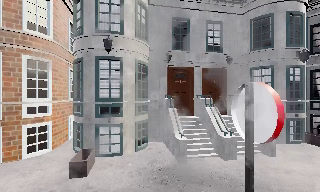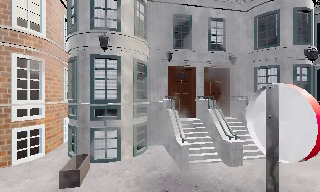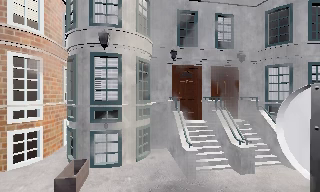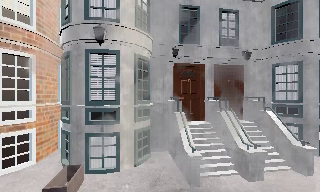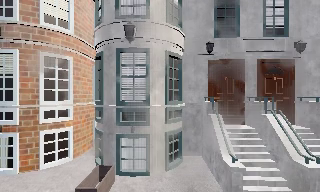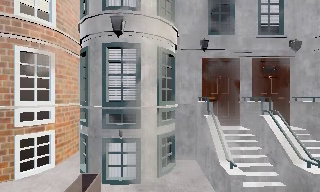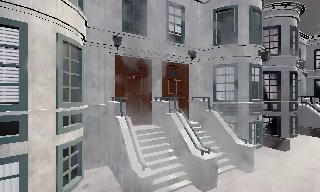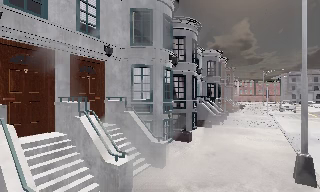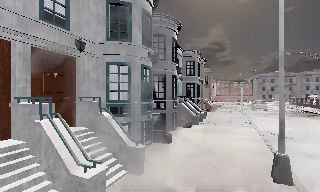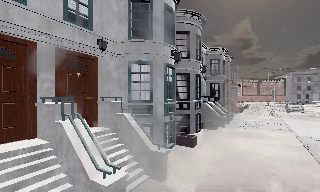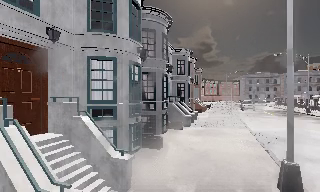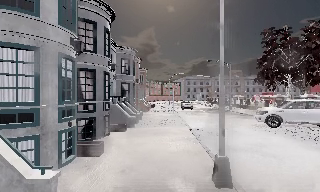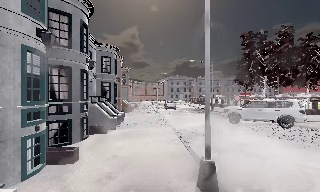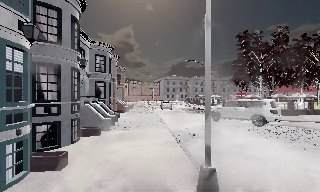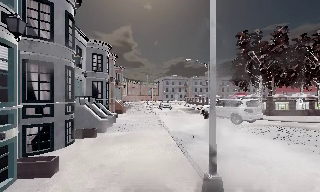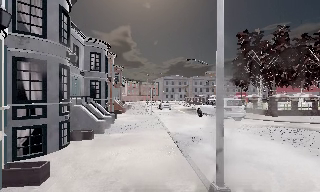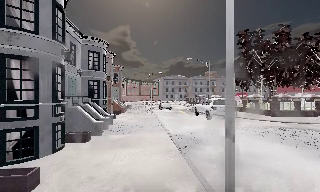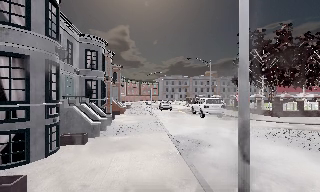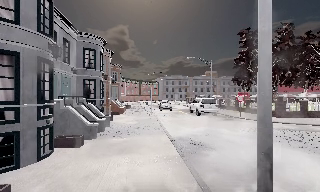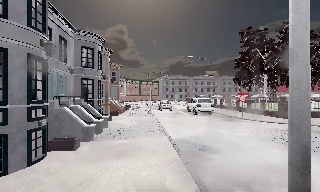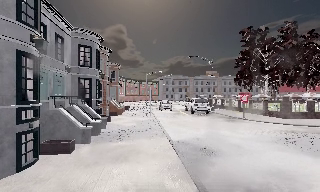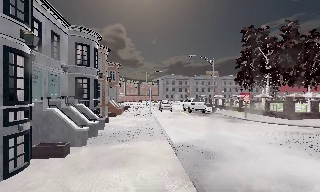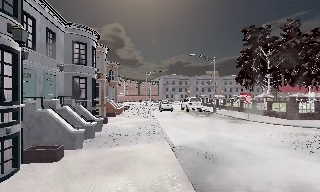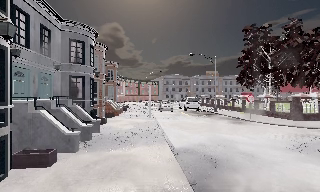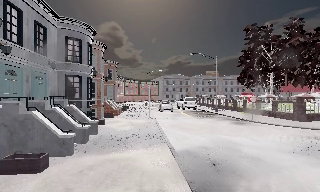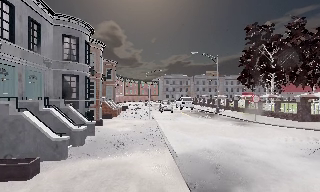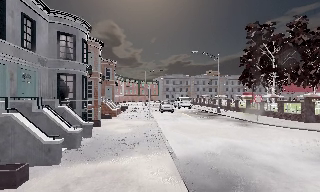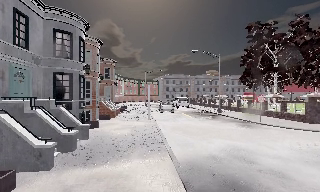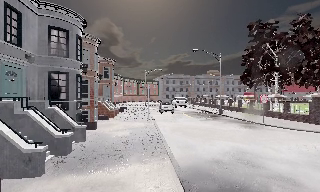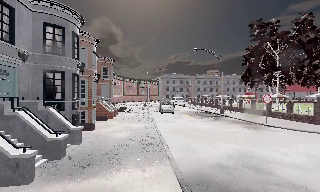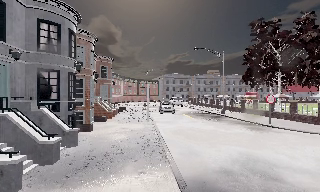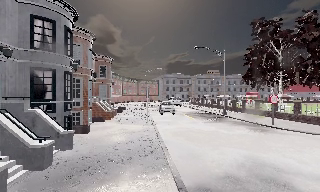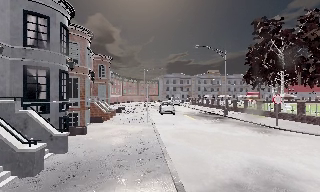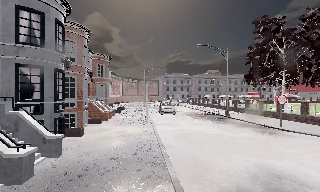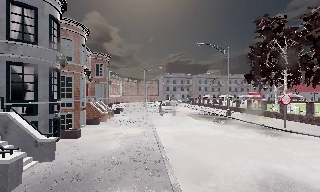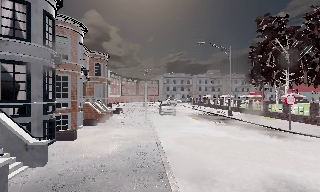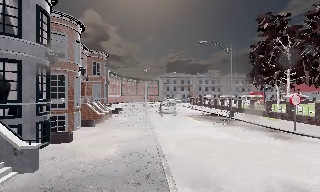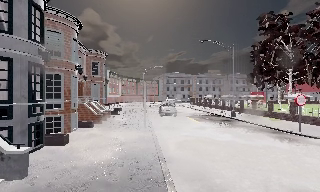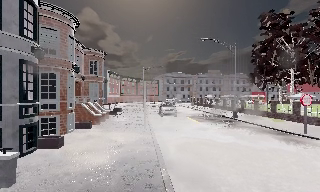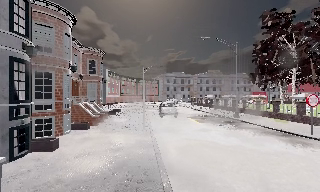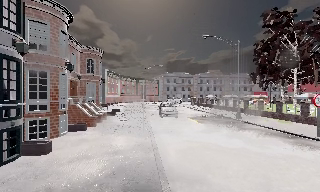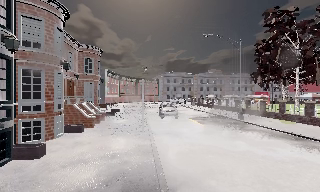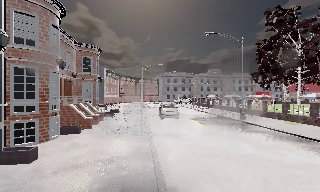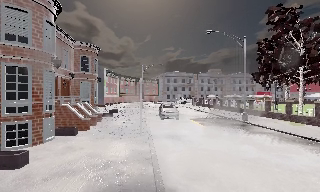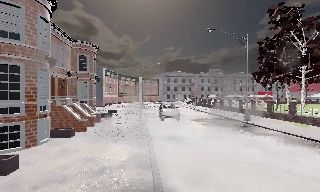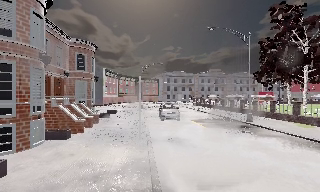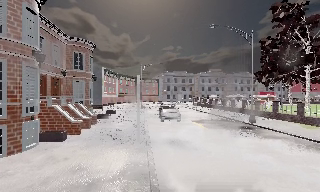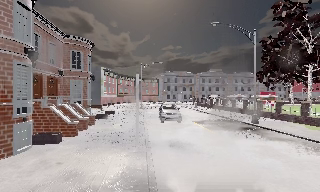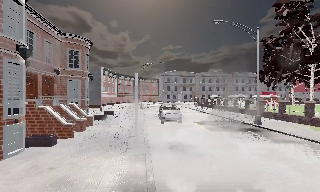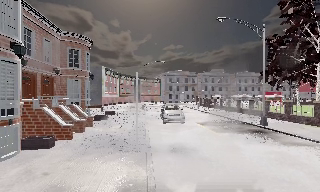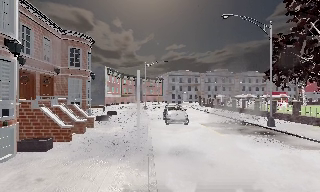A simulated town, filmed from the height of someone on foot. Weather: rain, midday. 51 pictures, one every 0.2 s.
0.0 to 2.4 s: The camera pans to its right, which is clockwise from overhead, by about 85 degrees. It travels forward, about 4.5 m.
2.4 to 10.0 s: The camera travels forward, about 14 m, so what stands in front looms larger.
The film runs forward here.
